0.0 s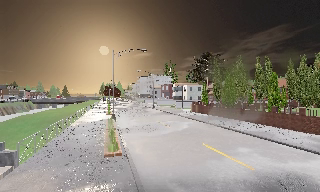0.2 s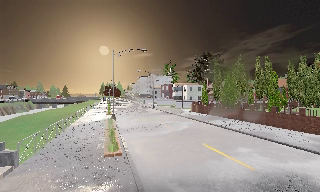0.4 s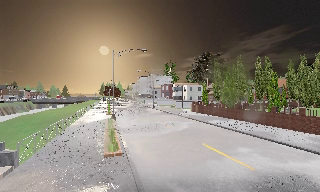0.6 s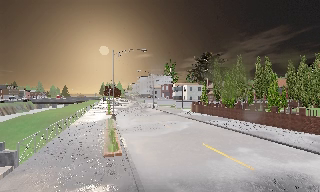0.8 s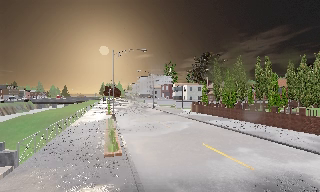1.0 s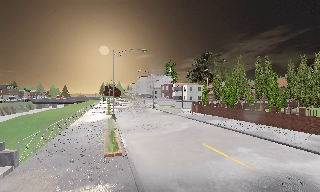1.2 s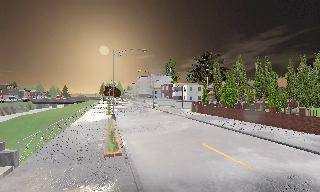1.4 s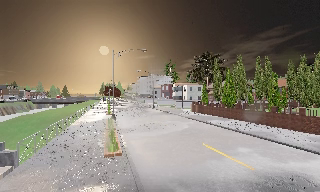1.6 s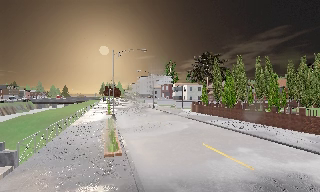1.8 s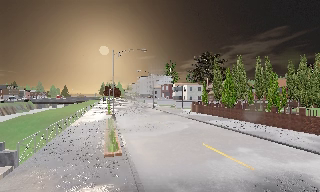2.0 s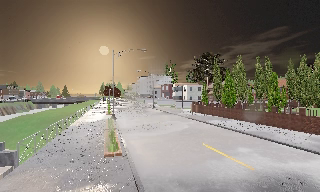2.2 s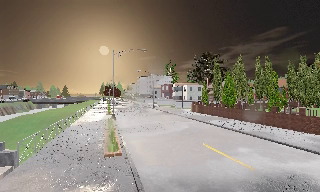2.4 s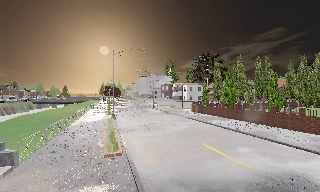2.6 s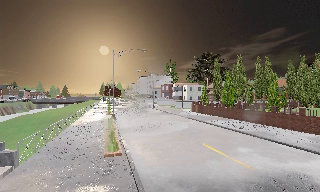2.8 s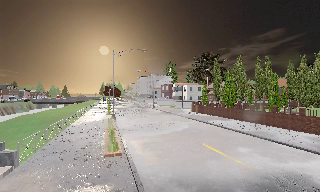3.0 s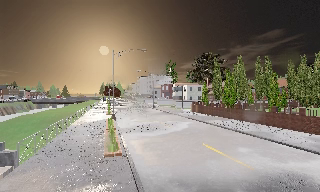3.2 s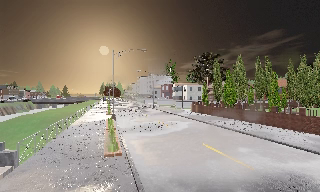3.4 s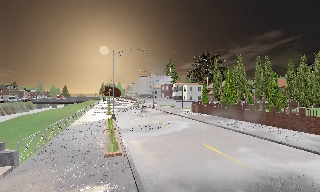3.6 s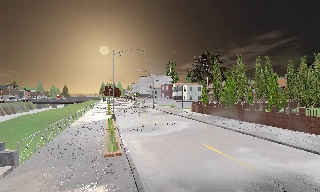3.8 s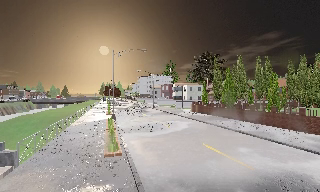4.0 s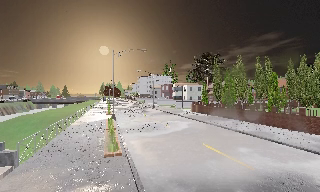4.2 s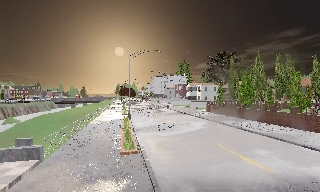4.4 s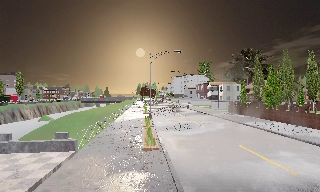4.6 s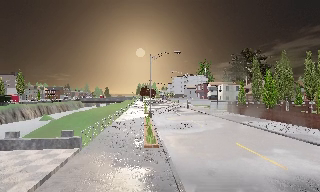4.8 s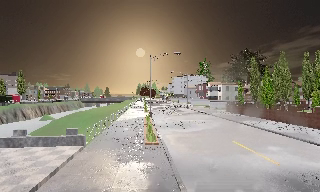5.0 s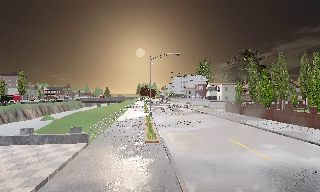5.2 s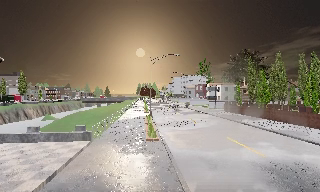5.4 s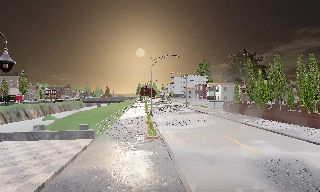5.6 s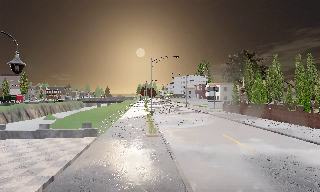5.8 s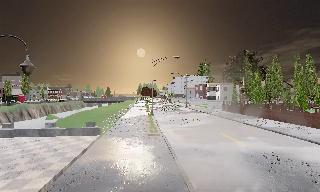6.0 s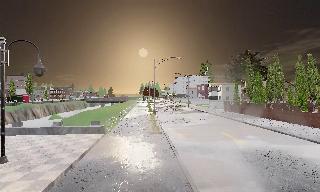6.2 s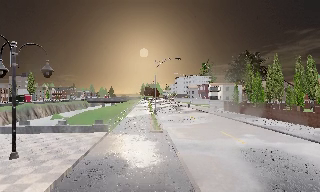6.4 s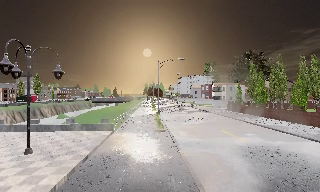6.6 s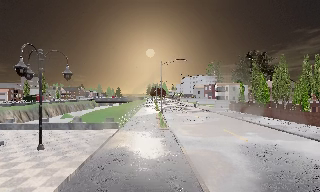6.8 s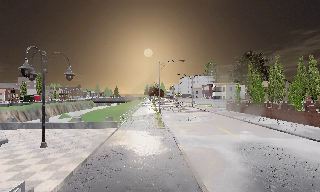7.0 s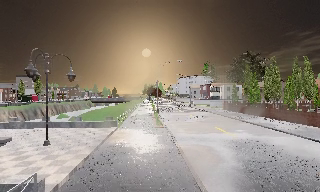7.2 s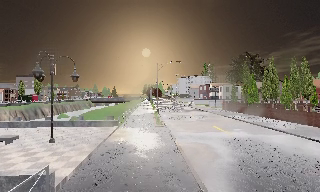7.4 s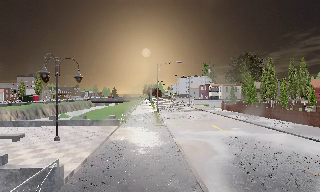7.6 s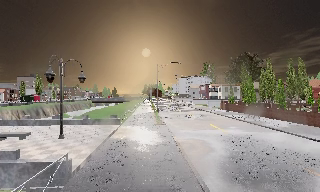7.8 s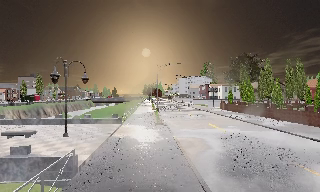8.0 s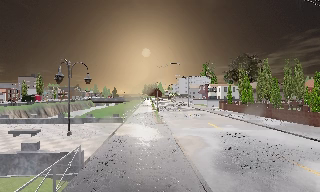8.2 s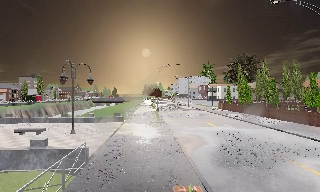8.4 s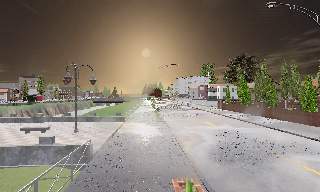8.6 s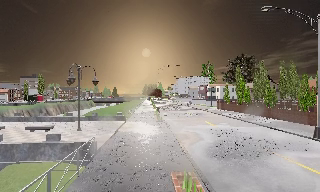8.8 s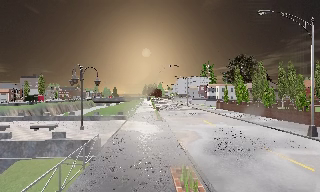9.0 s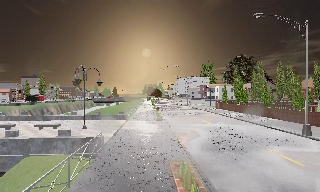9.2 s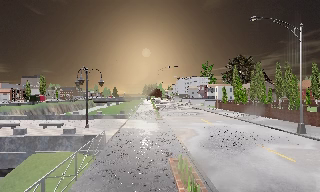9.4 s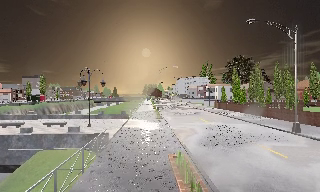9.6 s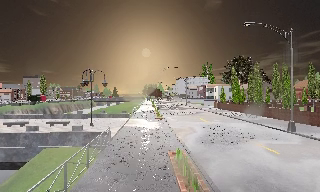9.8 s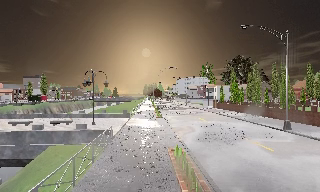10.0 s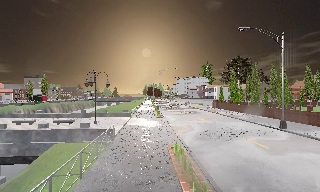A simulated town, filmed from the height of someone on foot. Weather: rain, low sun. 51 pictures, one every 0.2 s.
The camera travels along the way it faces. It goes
backward.
0.0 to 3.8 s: The camera keeps its place and its aim.
3.8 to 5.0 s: The scene slides to the right, as the camera pans about 10 degrees to its left. It travels backward, about 1.5 m, so what stands in front gets smaller. It gains speed.
5.0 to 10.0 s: The camera travels backward, about 10 m, so what stands in front gets smaller.
The film runs backward here.
